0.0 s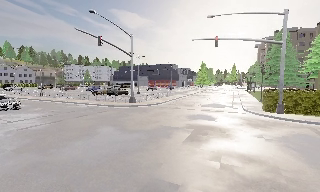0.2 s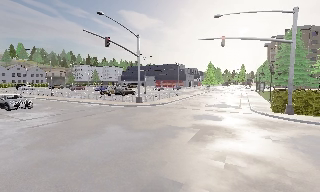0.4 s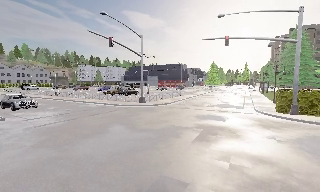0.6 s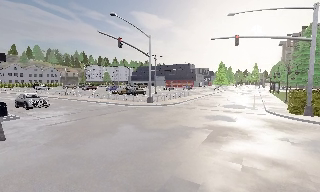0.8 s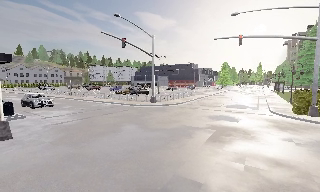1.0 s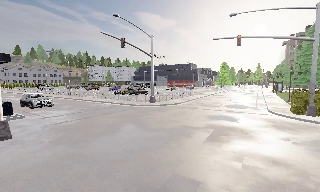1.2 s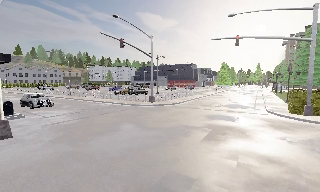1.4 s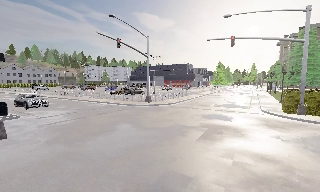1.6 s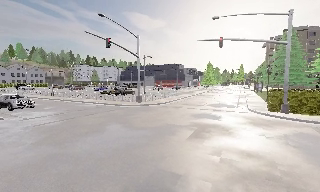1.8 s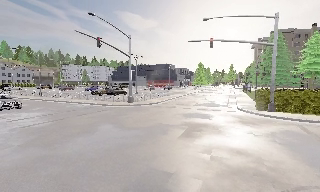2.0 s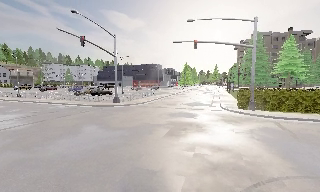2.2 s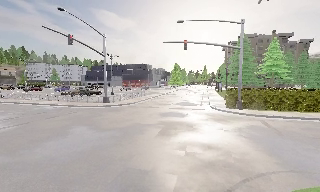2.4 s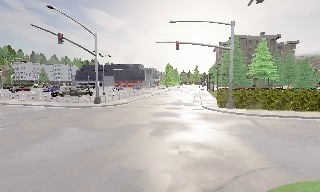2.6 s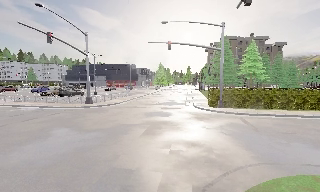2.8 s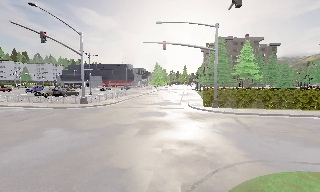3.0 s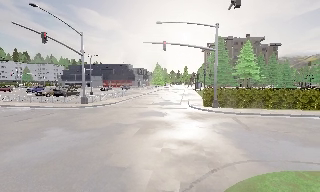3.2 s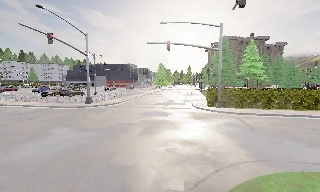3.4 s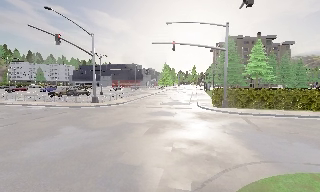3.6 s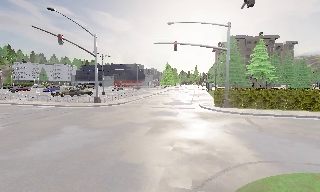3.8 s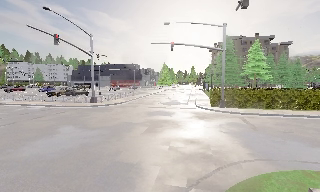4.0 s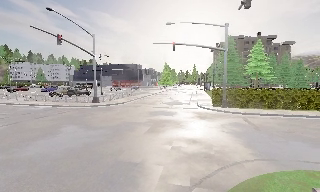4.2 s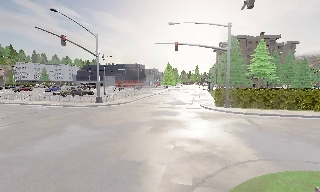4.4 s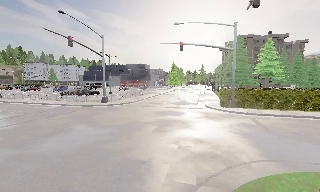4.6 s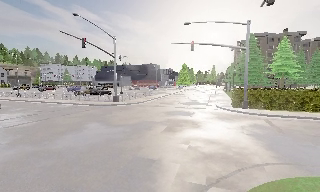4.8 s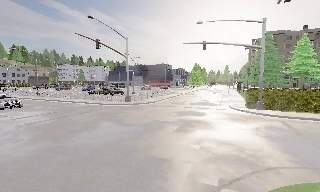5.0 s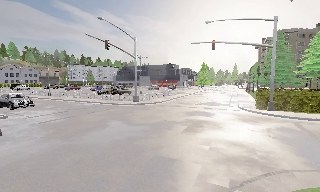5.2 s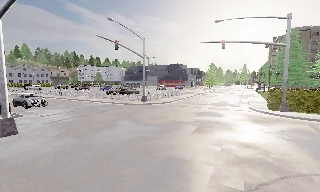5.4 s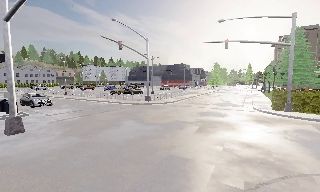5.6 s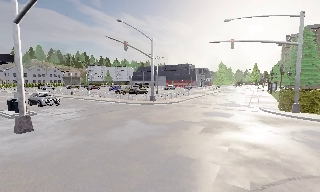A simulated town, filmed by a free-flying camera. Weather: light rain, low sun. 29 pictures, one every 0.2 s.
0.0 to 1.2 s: The camera shifts only a little, or ends up much as it began.
1.2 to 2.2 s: The scene slides to the left, as the camera pans about 15 degrees to its right.
2.2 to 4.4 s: The camera travels backward, about 0.5 m, so what stands in front gets smaller.
4.4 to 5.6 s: The scene slides to the right, as the camera pans about 15 degrees to its left.
The film runs backward here.
